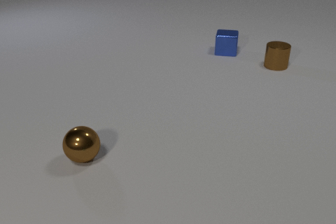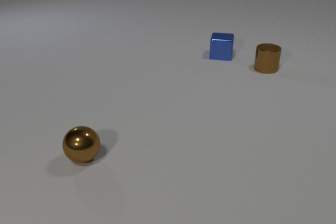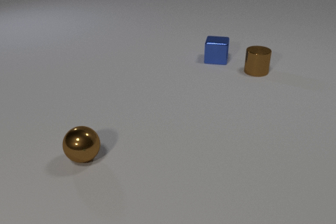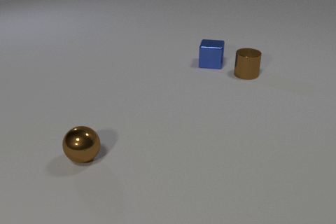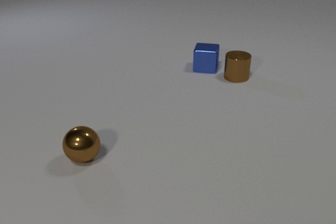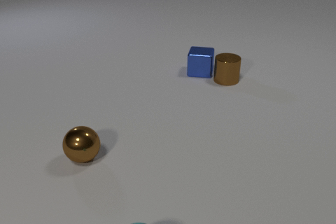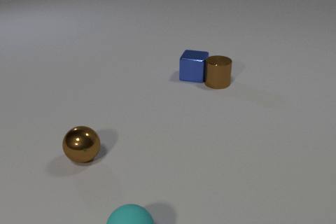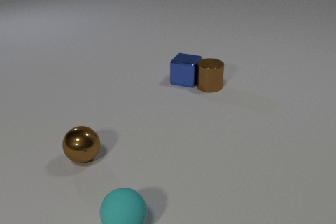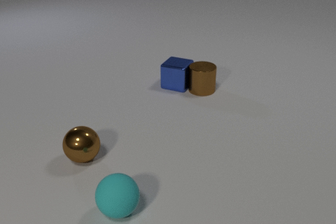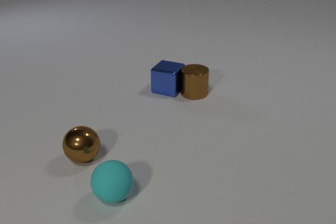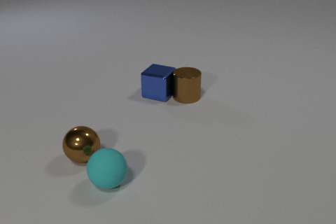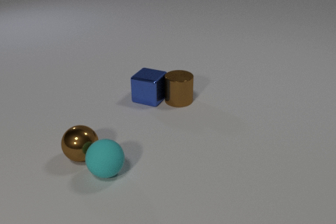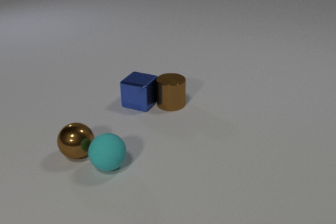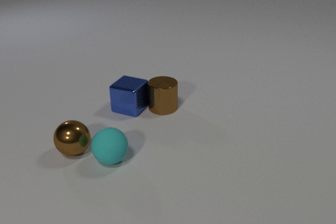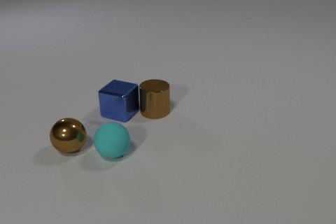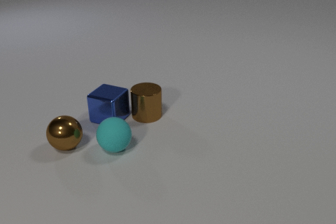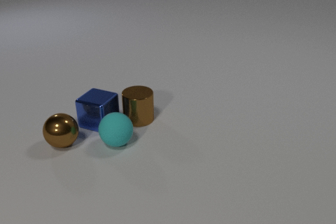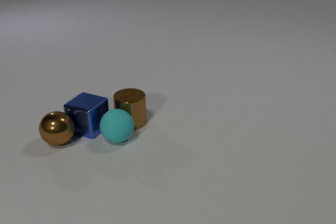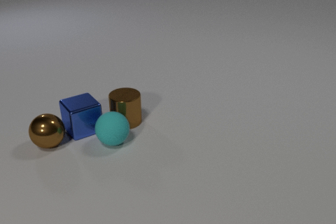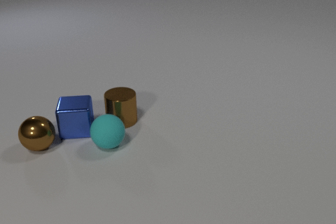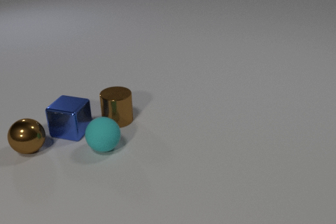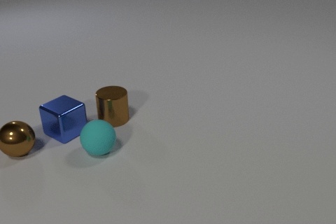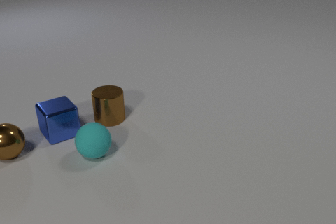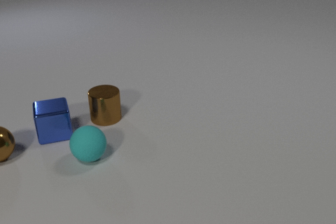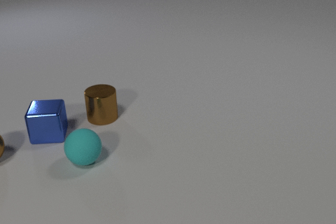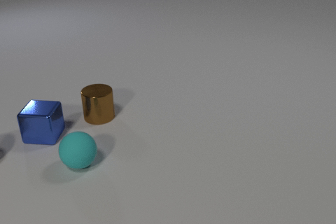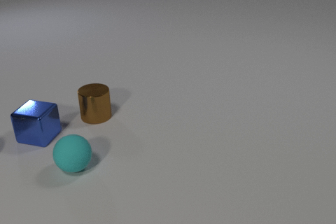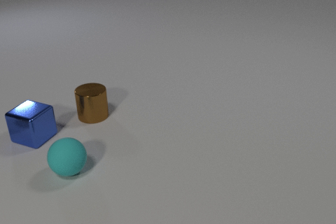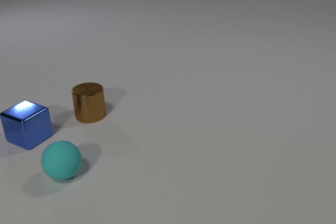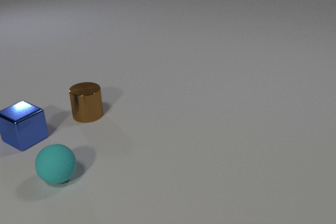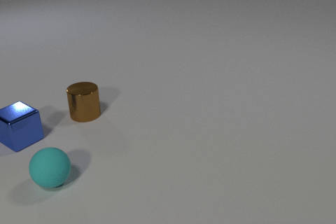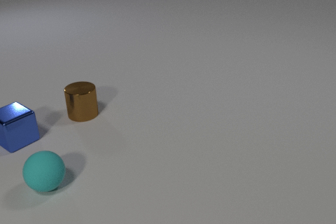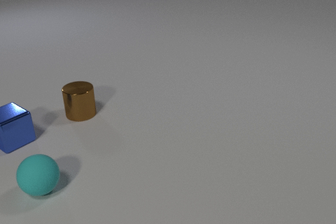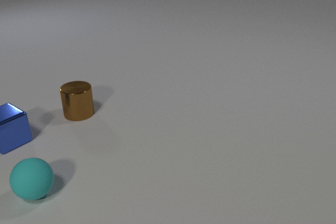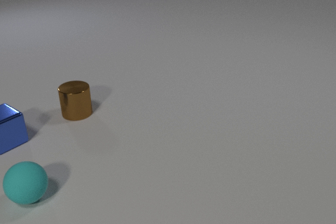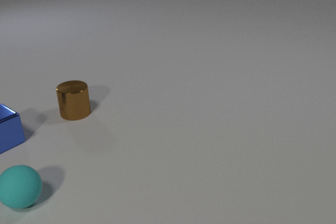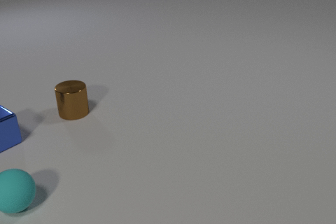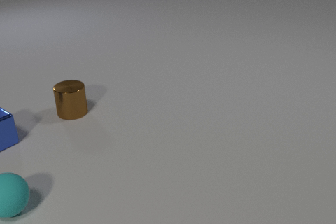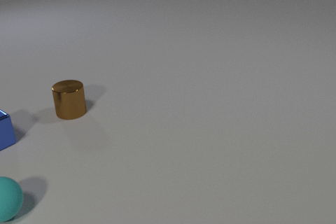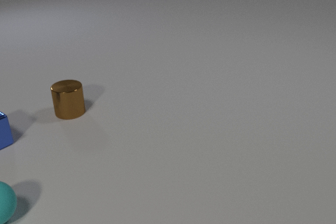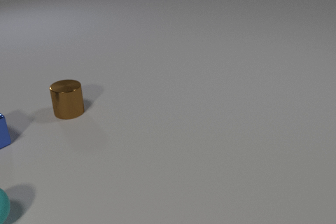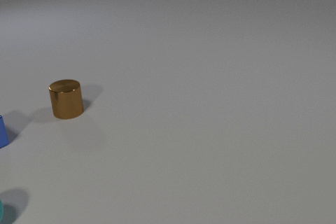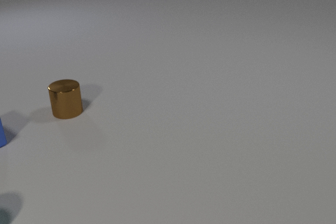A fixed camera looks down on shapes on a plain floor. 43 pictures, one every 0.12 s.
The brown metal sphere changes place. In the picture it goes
to the left.
The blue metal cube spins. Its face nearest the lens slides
to the left.
0.00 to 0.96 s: The cyan rubber sphere comes in at the bottom edge, rolls away from the camera. The blue metal cube slides toward the camera and to the left. The brown metal cylinder slides toward the camera and to the left. The blue metal cube and the brown metal cylinder collide.
0.96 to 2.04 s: The cyan rubber sphere rolls away from the camera. The brown metal sphere rolls away from the camera and to the left. The blue metal cube slides to the left and toward the camera. The brown metal cylinder slides to the left and toward the camera. The cyan rubber sphere and the brown metal sphere collide. The cyan rubber sphere and the brown metal cylinder collide. The brown metal sphere and the blue metal cube collide.
2.04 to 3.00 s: The cyan rubber sphere rolls to the left and toward the camera. The brown metal sphere rolls to the left, leaves at the left edge. The blue metal cube slides to the left, spins so that its near face slides to the left, clockwise seen from above. The brown metal cylinder slides to the left and away from the camera.
3.00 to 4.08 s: The cyan rubber sphere rolls to the left and toward the camera. The blue metal cube slides to the left, spins clockwise seen from above by about 30 degrees, its near face sliding to the left. The brown metal cylinder slides to the left and away from the camera.
4.08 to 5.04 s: The cyan rubber sphere rolls to the left and toward the camera, leaves at the left edge. The blue metal cube slides to the left. The brown metal cylinder slides to the left.
How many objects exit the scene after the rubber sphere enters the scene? 2.
How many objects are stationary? 0.
How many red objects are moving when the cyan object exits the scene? 0.
